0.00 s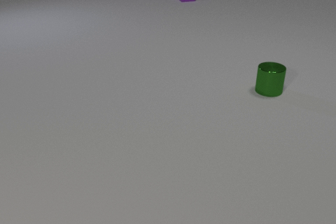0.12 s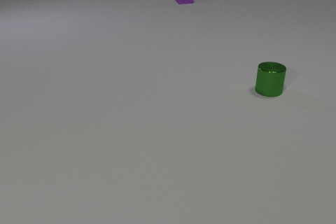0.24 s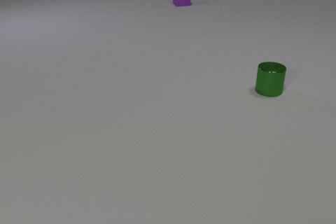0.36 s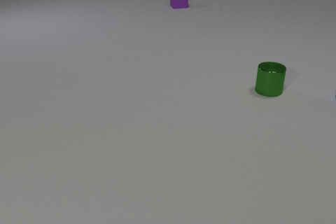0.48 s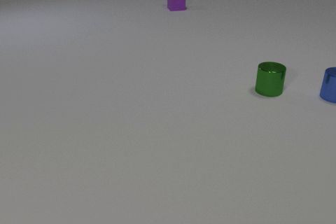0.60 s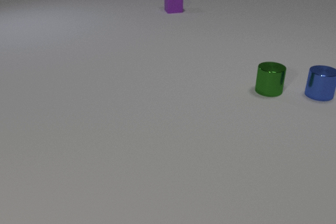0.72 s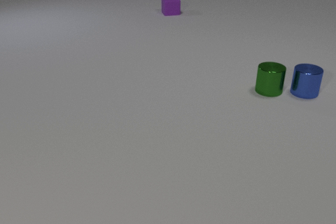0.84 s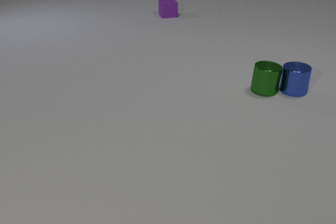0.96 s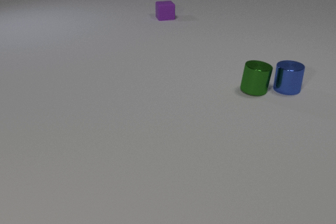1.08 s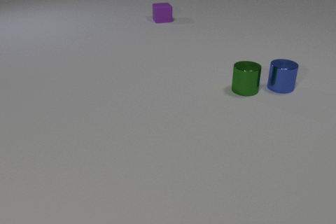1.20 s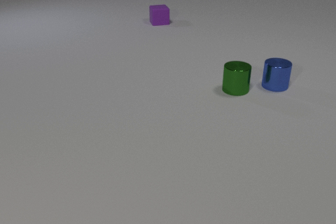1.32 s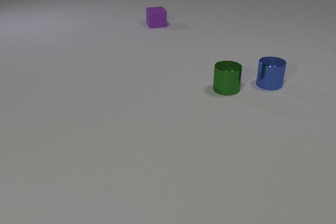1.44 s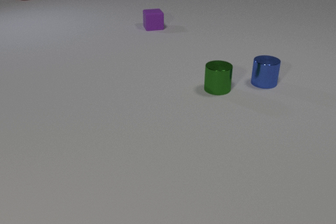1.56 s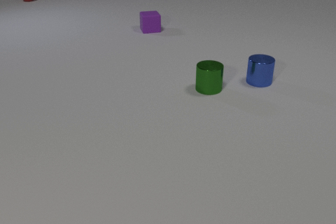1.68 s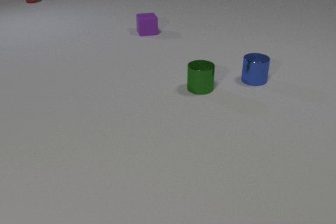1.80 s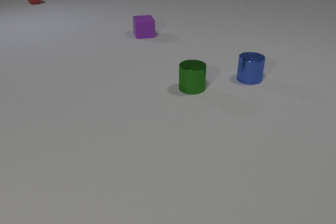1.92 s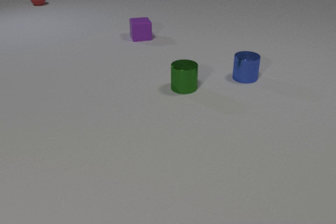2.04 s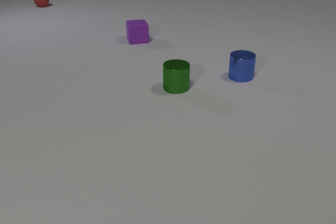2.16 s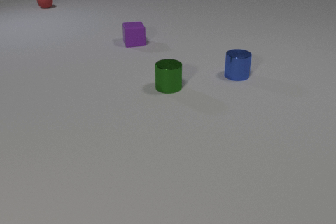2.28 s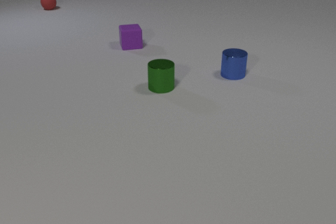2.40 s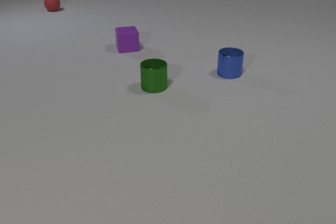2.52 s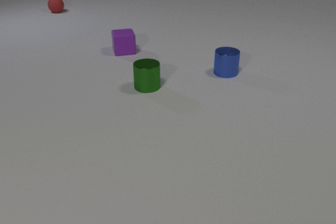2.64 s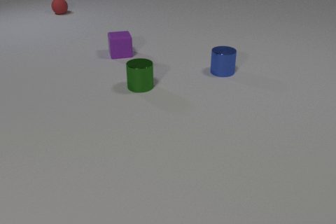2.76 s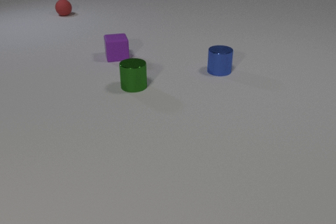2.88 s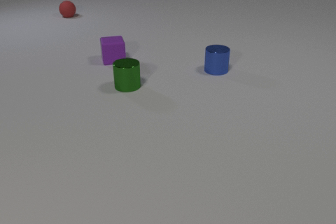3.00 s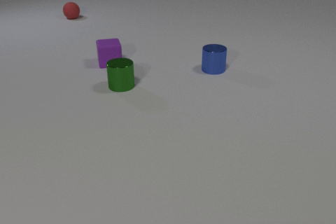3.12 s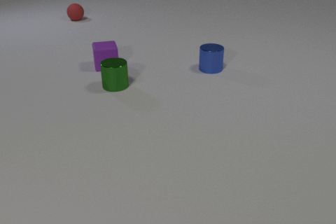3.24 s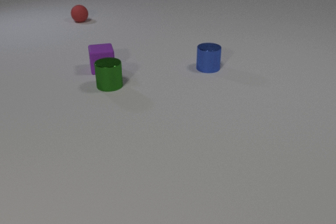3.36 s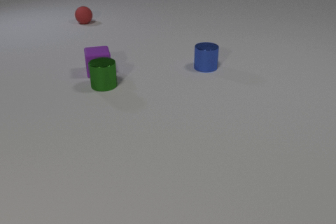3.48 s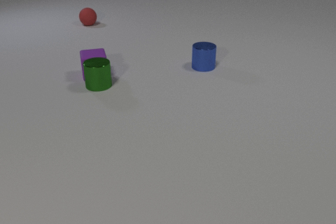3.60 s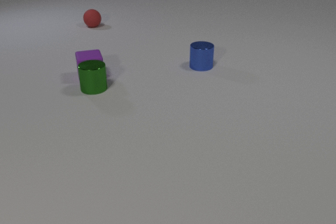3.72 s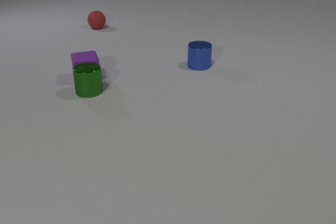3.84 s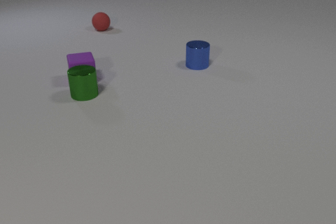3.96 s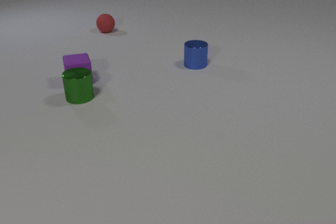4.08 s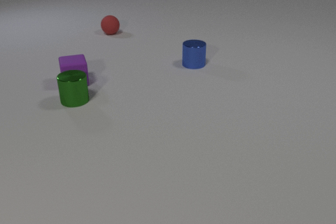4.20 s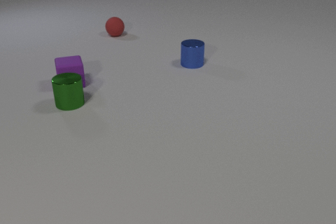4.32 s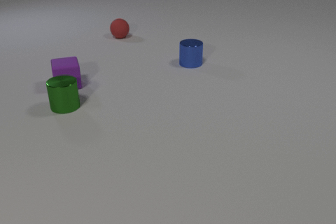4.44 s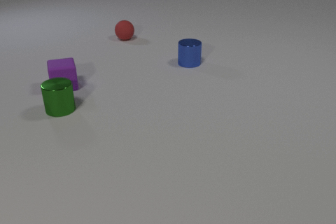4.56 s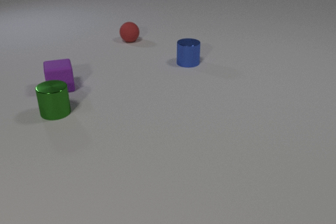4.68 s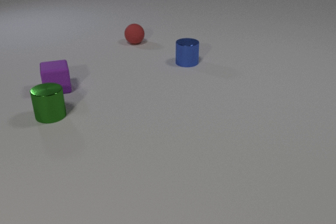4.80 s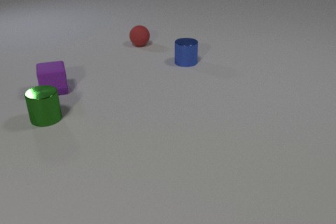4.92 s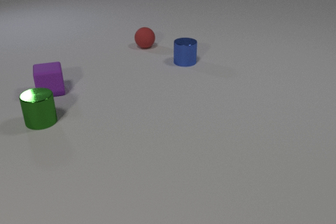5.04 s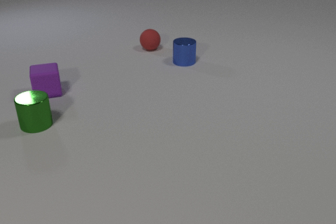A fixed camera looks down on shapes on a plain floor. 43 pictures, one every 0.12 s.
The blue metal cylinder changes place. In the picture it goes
to the left.
The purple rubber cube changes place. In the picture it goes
toward the camera.
0.00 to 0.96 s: The blue metal cylinder comes in at the right edge, slides to the left. The green metal cylinder slides to the left. The purple rubber cube slides toward the camera. The blue metal cylinder and the green metal cylinder collide.
0.96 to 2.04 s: The blue metal cylinder slides to the left. The green metal cylinder slides to the left. The red rubber sphere comes in at the top edge, rolls toward the camera and to the right. The purple rubber cube slides toward the camera.
2.04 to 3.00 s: The blue metal cylinder slides to the left and away from the camera. The green metal cylinder slides to the left. The red rubber sphere rolls toward the camera and to the right. The purple rubber cube slides toward the camera and to the left.
3.00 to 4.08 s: The blue metal cylinder slides to the left and away from the camera. The green metal cylinder slides to the left and toward the camera. The red rubber sphere rolls toward the camera and to the right. The purple rubber cube slides toward the camera and to the left. The green metal cylinder and the purple rubber cube collide.
4.08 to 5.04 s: The blue metal cylinder slides to the left and away from the camera. The green metal cylinder slides toward the camera and to the left. The red rubber sphere rolls toward the camera and to the right. The purple rubber cube slides to the left and toward the camera.
What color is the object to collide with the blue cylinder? green.
What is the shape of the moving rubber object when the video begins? cube.
How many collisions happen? 2.
